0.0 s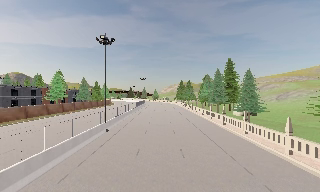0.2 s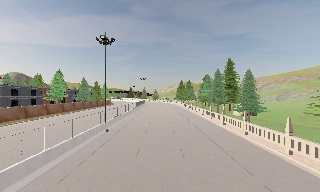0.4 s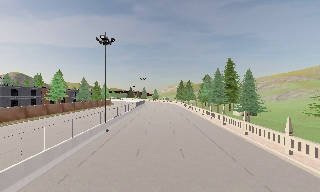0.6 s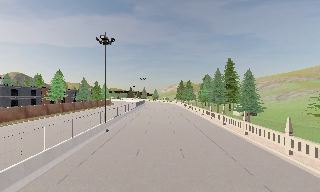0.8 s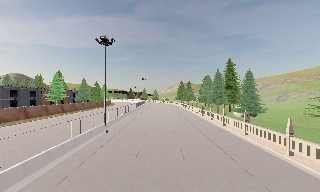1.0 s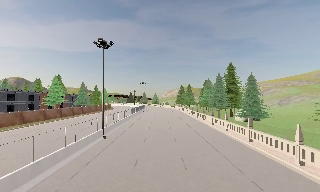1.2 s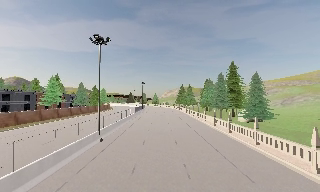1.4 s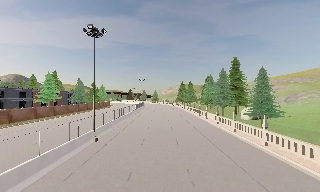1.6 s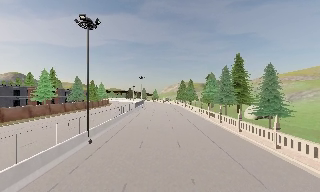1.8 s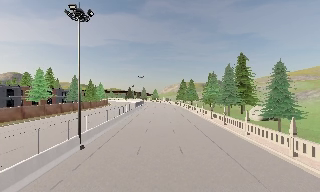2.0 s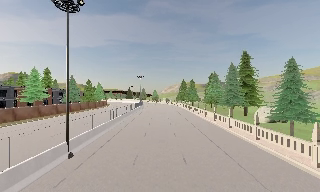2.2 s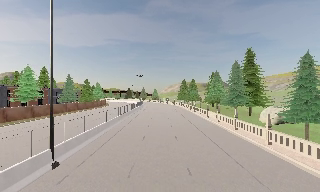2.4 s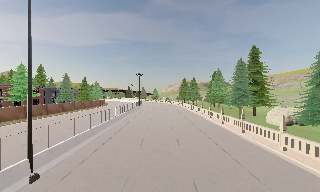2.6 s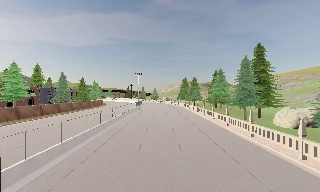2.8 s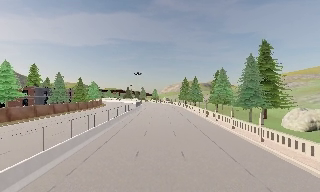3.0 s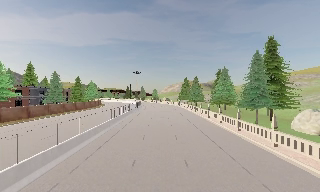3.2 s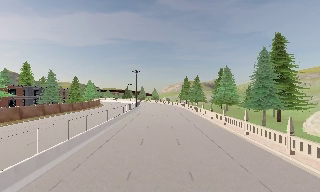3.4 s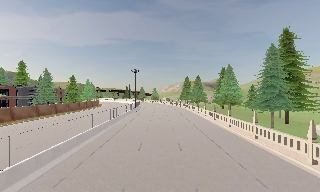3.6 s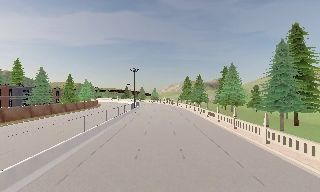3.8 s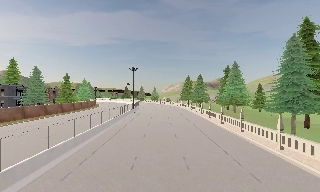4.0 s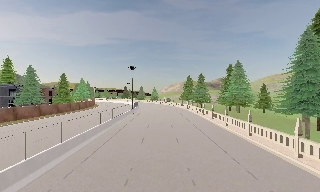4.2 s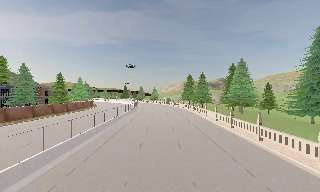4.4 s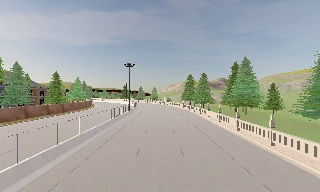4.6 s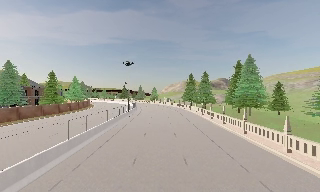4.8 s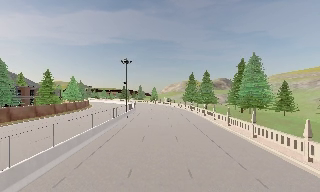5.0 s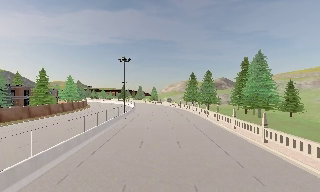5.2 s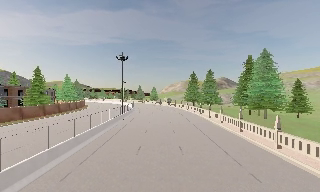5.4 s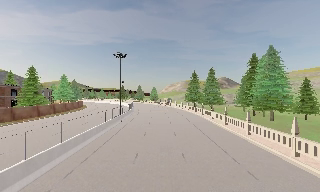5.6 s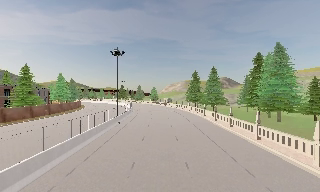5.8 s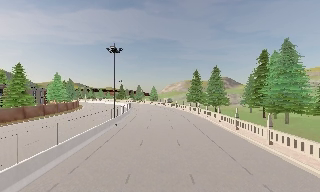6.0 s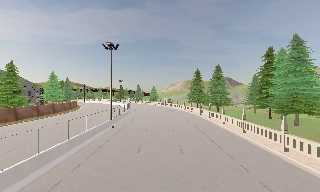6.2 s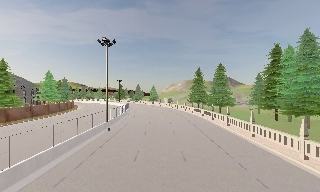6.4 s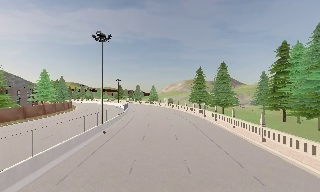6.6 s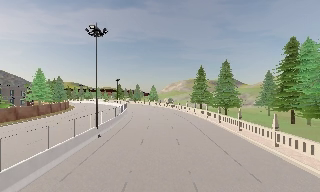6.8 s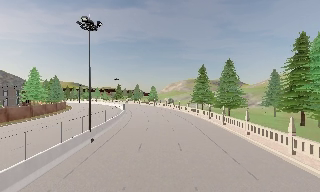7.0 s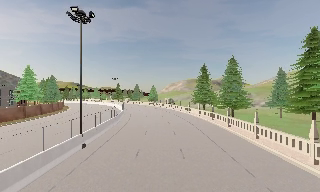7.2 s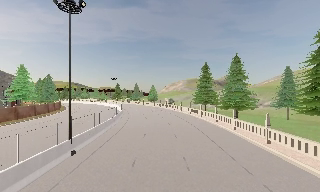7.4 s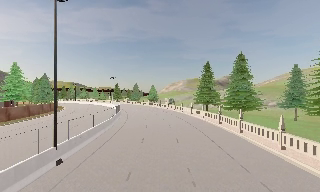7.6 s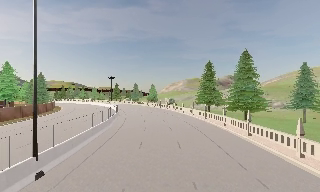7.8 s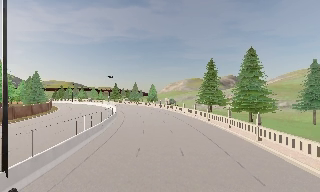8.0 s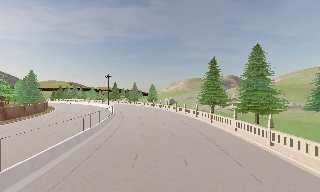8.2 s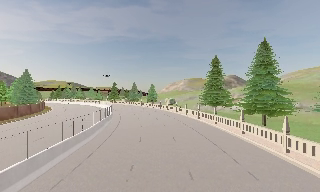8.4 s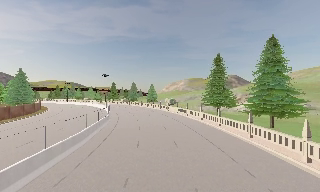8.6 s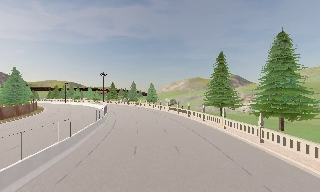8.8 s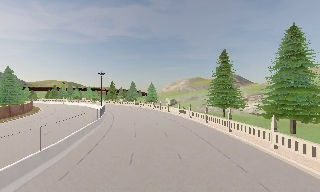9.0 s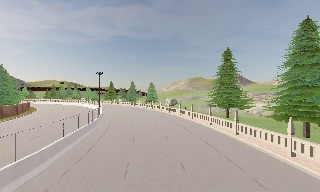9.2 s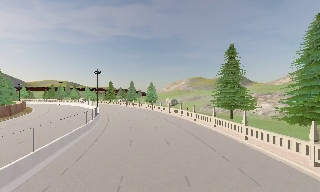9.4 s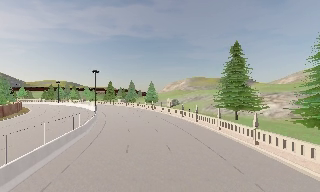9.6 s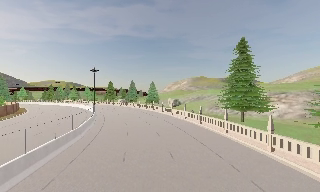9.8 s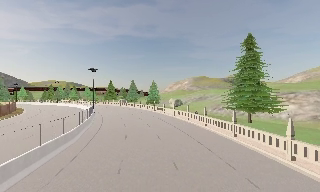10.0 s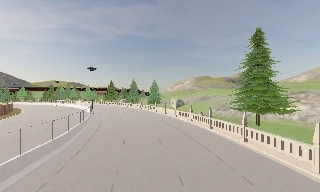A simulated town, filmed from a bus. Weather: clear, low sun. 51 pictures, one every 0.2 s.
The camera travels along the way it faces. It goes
forward.
0.0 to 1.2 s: The camera travels forward, about 2 m, so what stands in front looms larger. It gains speed.
1.2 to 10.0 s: The camera travels forward, about 75 m, so what stands in front looms larger.
The film runs forward here.
